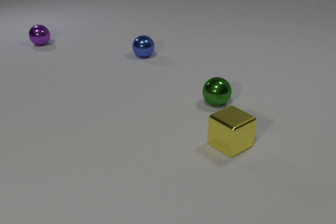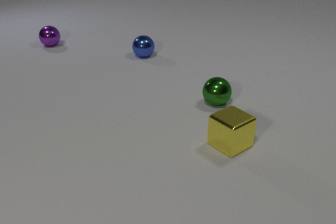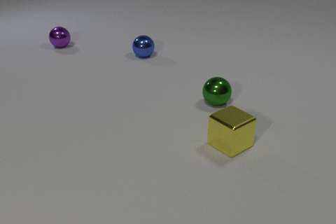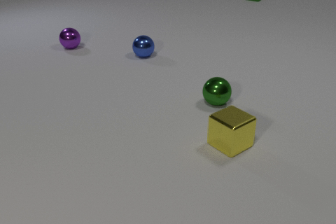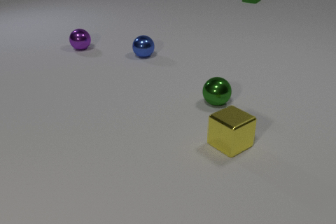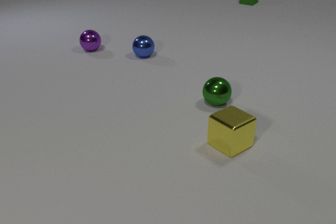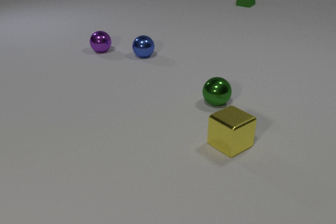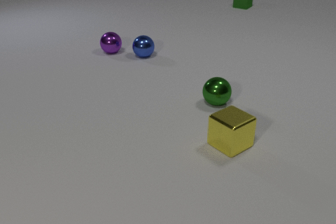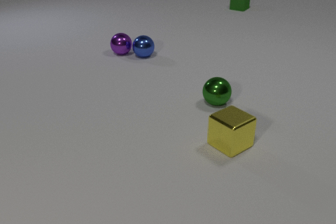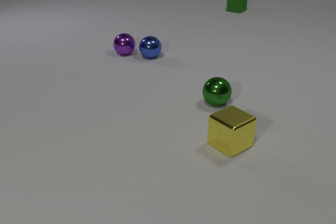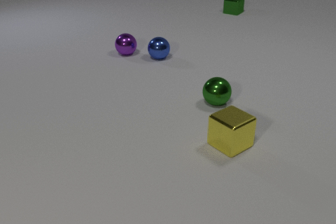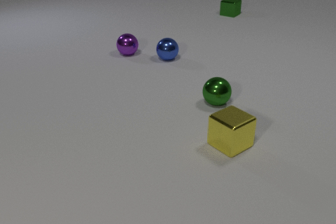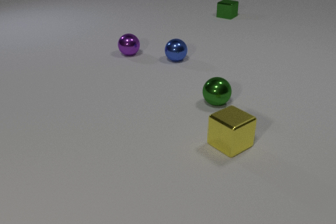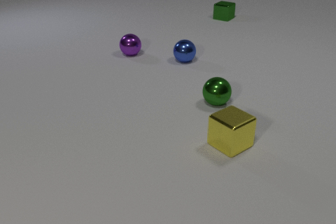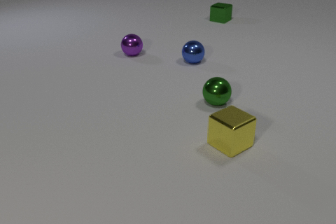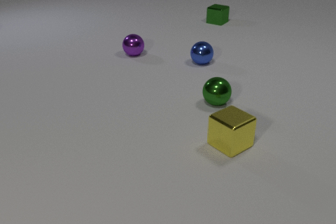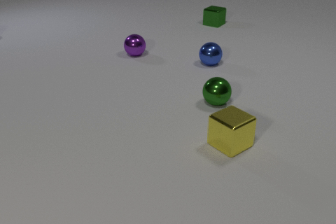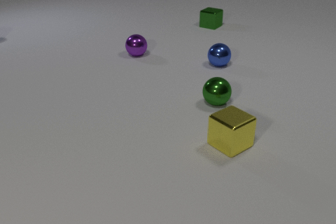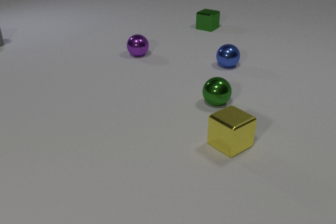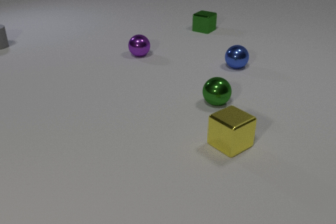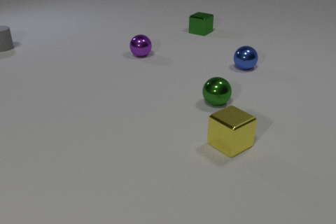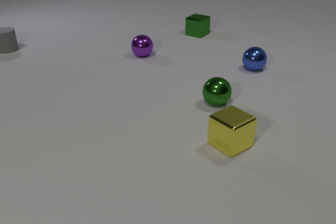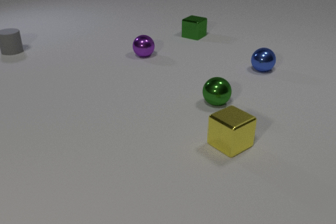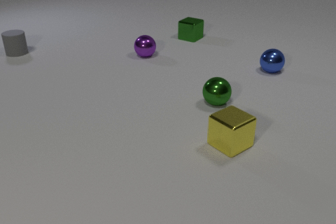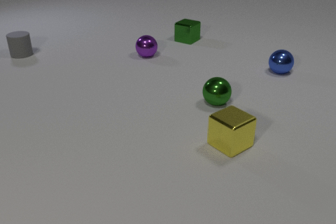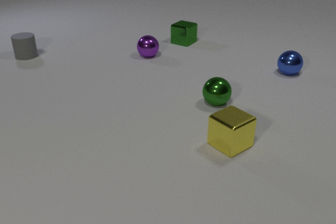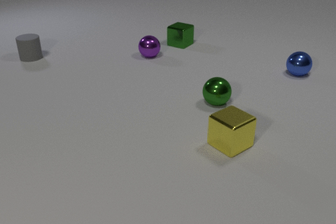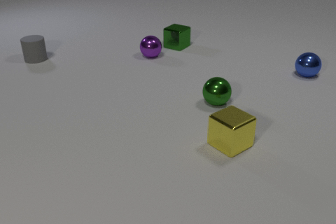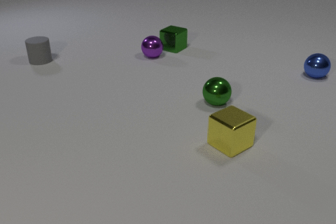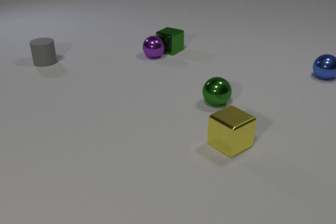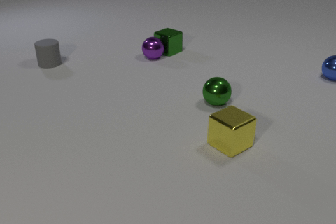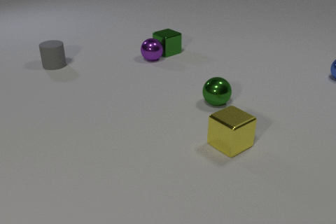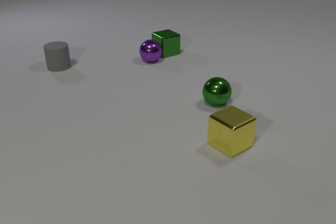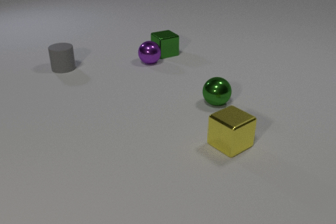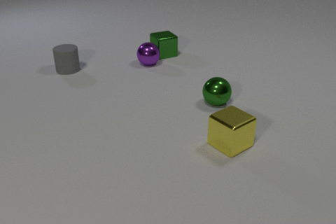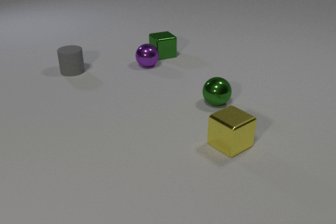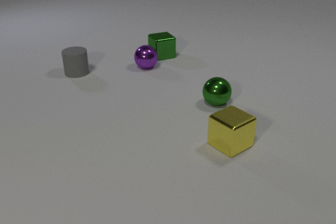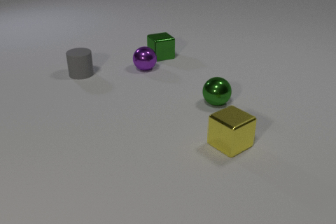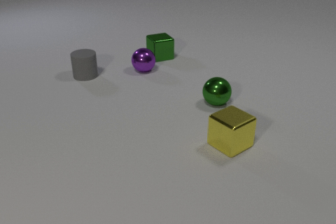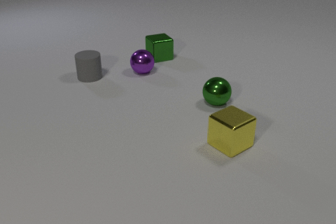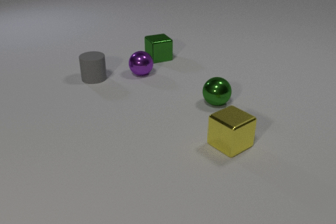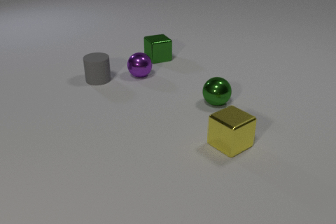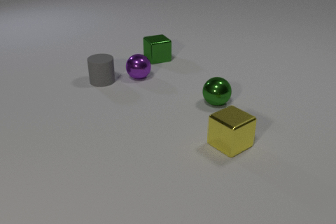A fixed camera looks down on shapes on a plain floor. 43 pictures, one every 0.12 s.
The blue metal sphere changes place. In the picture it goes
to the right.
The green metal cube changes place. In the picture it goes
toward the camera.
0.00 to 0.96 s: The purple metal sphere rolls to the right and toward the camera. The green metal cube comes in at the top edge, slides toward the camera.
0.96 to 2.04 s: The purple metal sphere rolls to the right. The blue metal sphere rolls to the right. The green metal cube slides toward the camera and to the left. The purple metal sphere and the blue metal sphere collide.
2.04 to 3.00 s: The purple metal sphere rolls to the right. The blue metal sphere rolls to the right. The green metal cube slides toward the camera and to the left. The gray rubber cylinder comes in at the left edge, slides toward the camera and to the right.
3.00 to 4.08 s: The purple metal sphere rolls toward the camera. The blue metal sphere rolls to the right, leaves at the right edge. The green metal cube slides toward the camera and to the left, spins clockwise seen from above by about 30 degrees, its near face sliding to the left. The gray rubber cylinder slides toward the camera and to the right. The purple metal sphere and the green metal cube collide.
4.08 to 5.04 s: The purple metal sphere rolls toward the camera. The green metal cube slides toward the camera and to the left. The gray rubber cylinder slides toward the camera and to the right.
What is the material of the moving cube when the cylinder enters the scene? metal.
How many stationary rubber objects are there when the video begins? 0.
What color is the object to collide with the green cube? purple.
